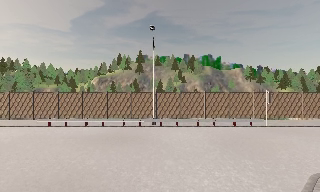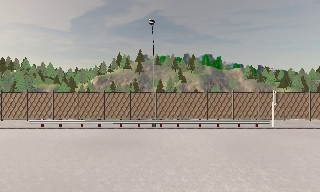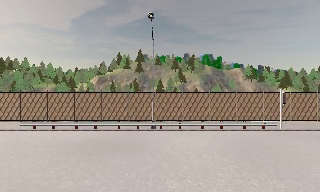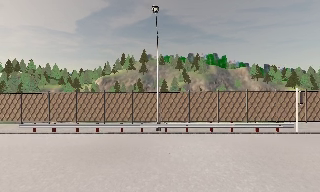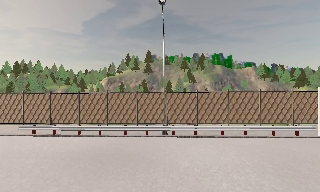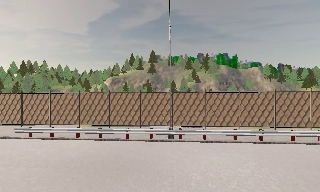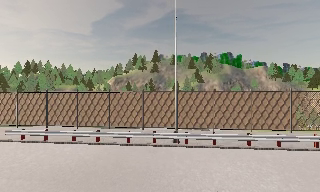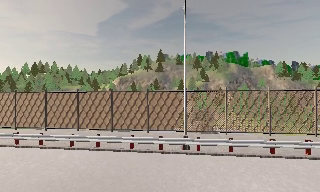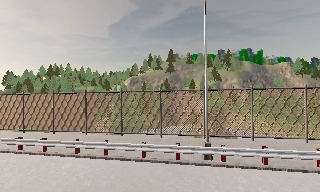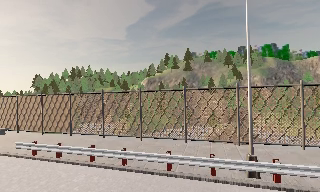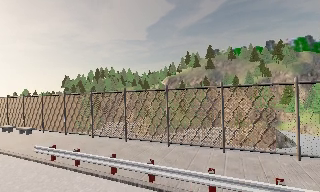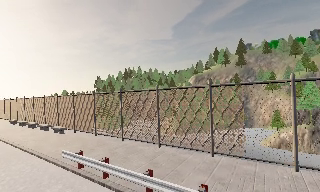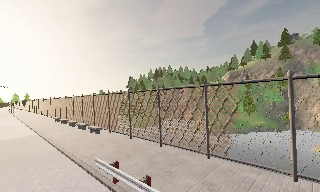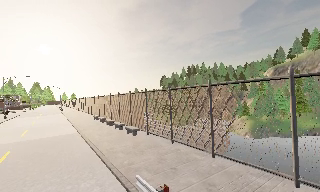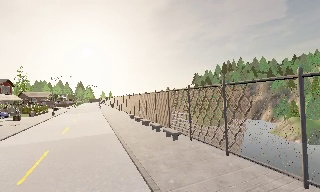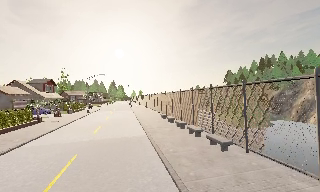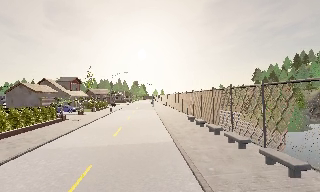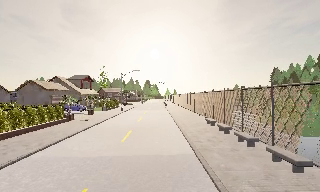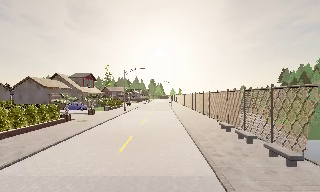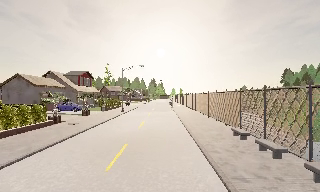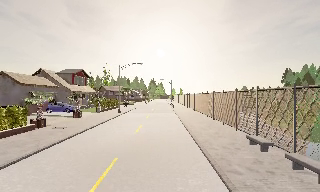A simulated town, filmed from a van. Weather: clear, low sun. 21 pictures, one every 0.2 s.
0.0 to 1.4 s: The camera travels forward, about 7 m, so what stands in front looms larger.
1.4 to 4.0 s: The camera pans to its left, which is counterclockwise from overhead, by about 85 degrees. It travels forward, about 25 m.
The film runs forward here.
